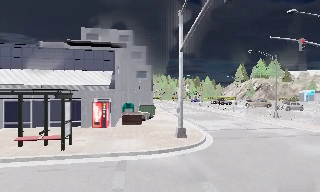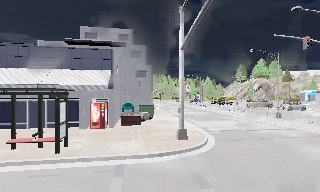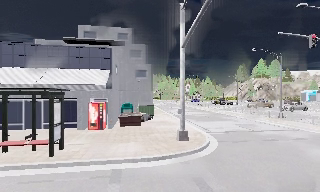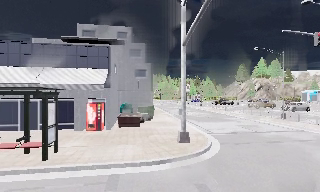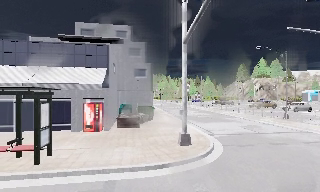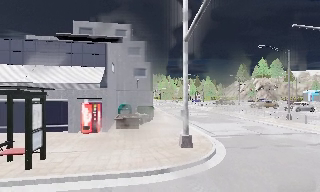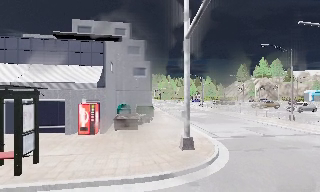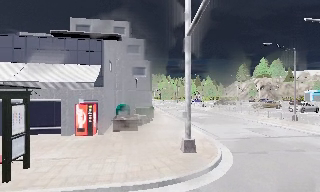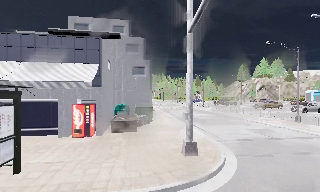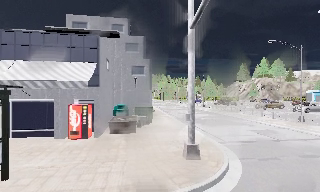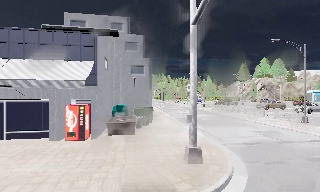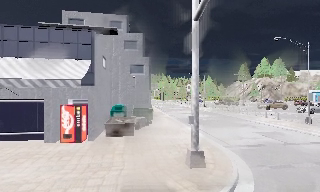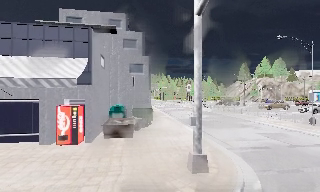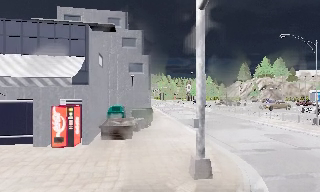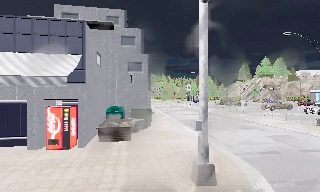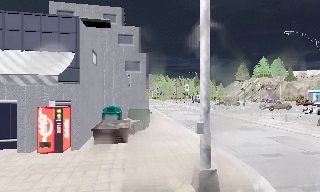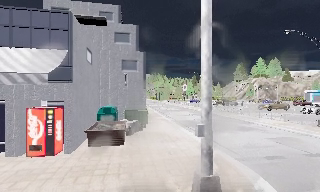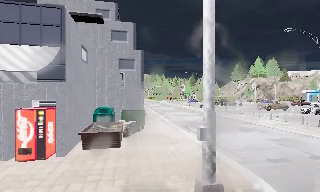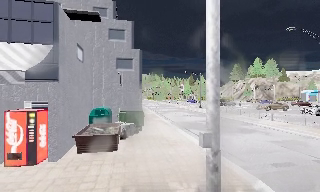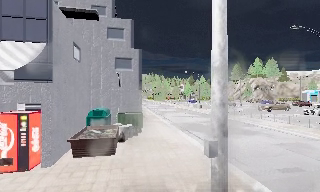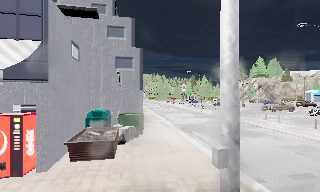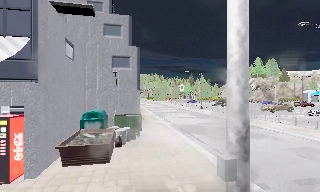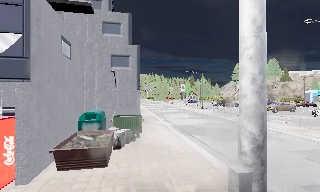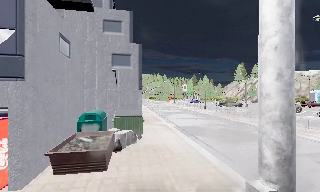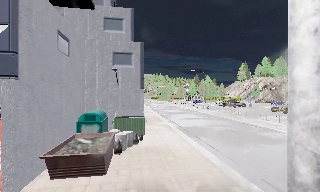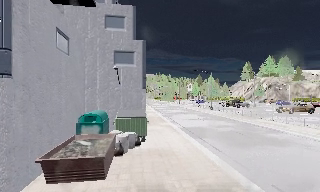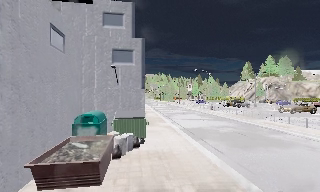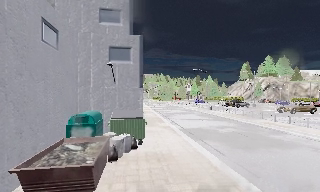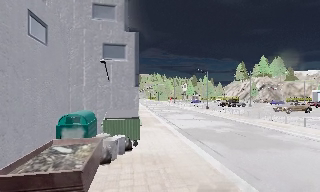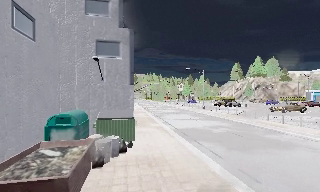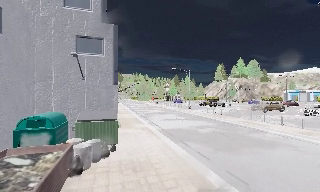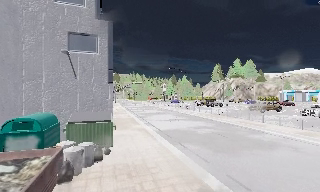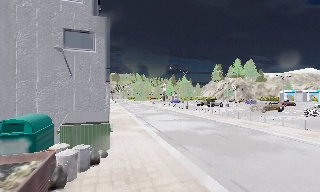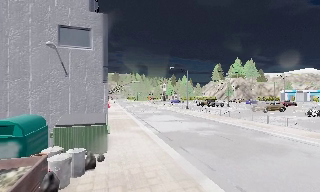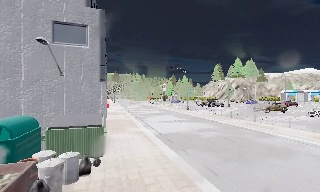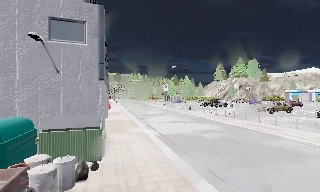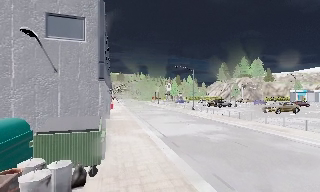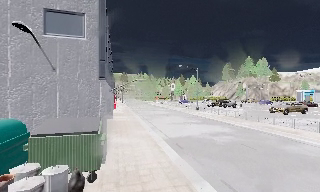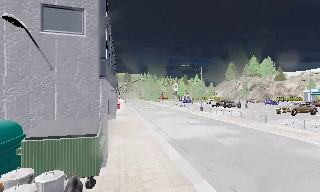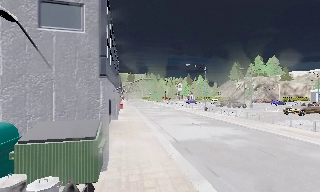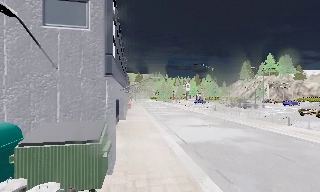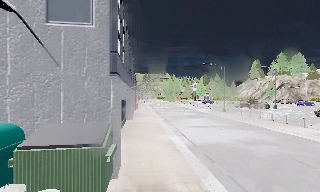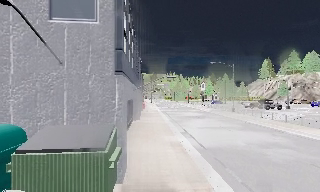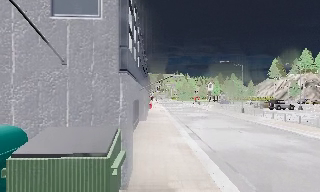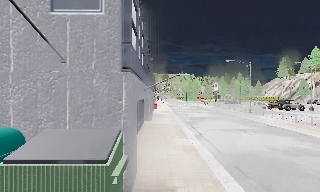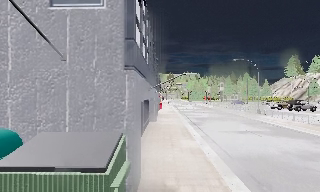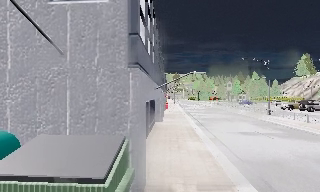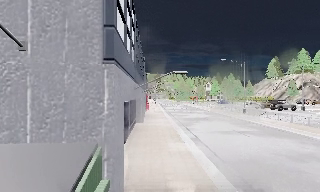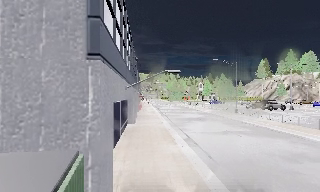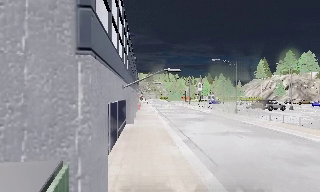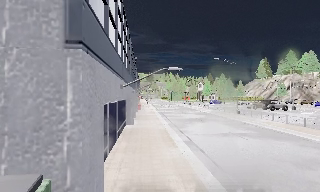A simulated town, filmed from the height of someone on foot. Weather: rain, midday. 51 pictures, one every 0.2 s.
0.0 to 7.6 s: The camera travels forward, about 14 m, so what stands in front looms larger.
7.6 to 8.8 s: The scene slides to the right, as the camera pans about 15 degrees to its left. It travels forward, about 2 m, so what stands in front looms larger.
8.8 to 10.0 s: The camera travels forward, about 2 m, so what stands in front looms larger.
The film runs forward here.
